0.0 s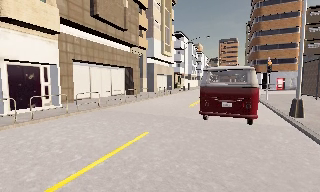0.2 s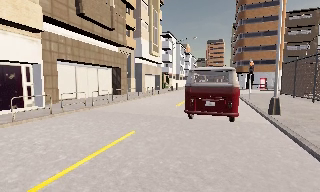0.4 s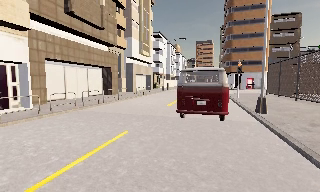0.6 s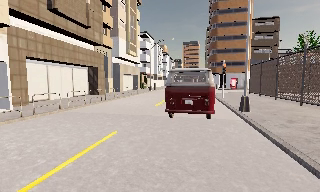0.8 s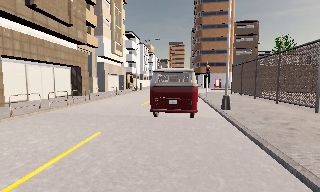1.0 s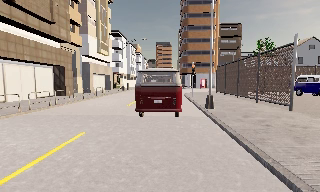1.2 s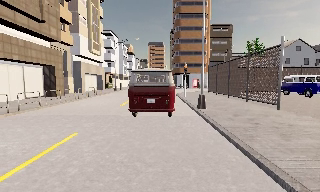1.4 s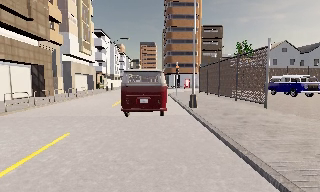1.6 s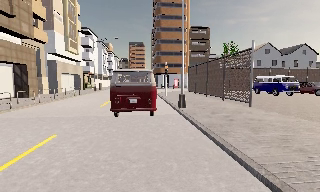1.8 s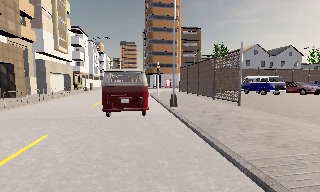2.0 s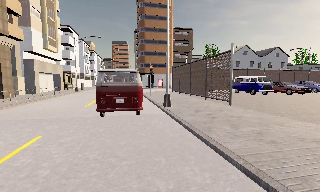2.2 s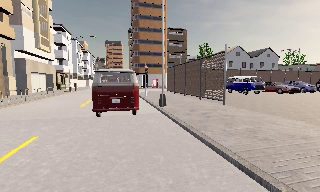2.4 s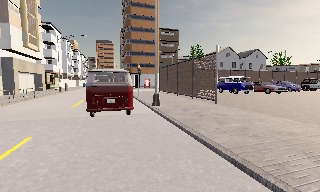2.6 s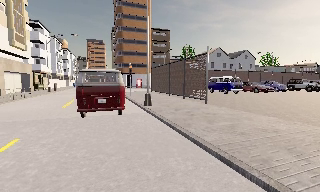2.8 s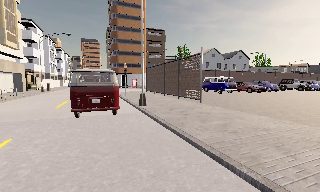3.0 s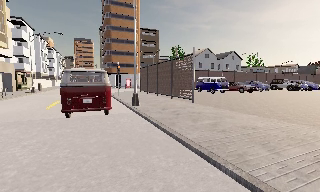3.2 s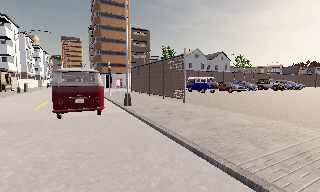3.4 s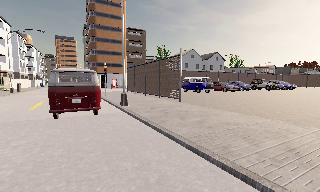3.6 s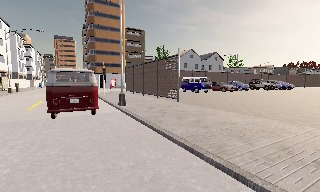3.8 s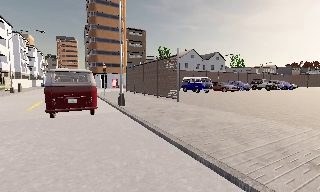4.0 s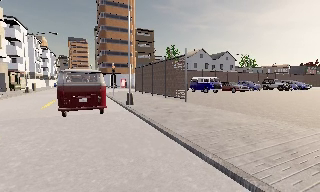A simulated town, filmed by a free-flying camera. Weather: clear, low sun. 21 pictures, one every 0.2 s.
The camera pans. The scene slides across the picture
to the left.
The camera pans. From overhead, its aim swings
clockwise.
0.0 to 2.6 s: The scene slides to the left, as the camera pans about 45 degrees to its right. It travels backward, about 1 m.
2.6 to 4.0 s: The camera shifts only a little, or ends up much as it began.
The film runs backward here.
